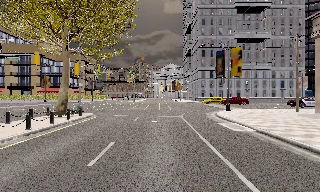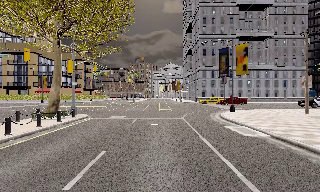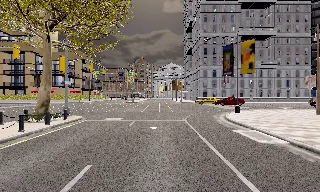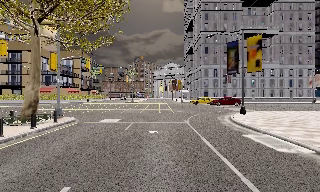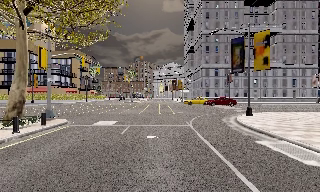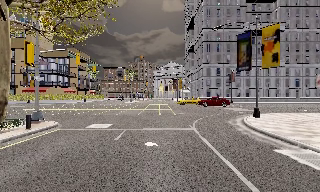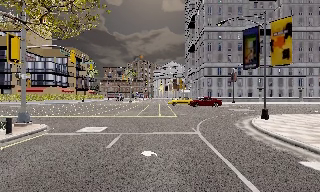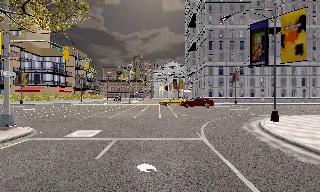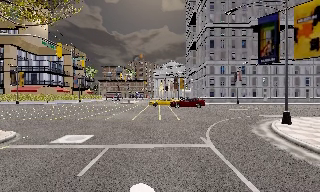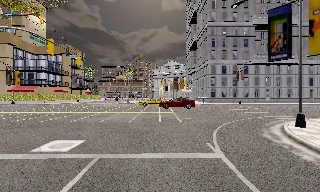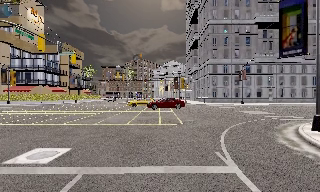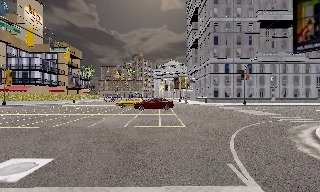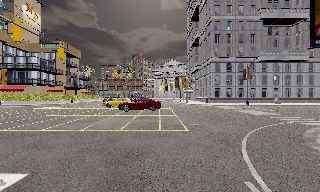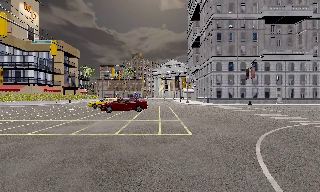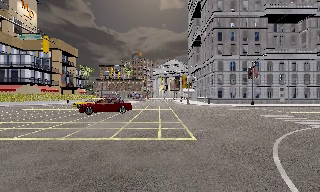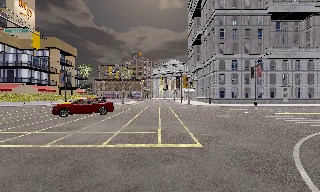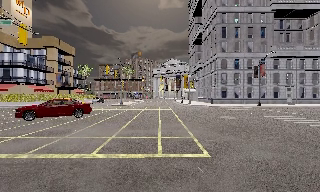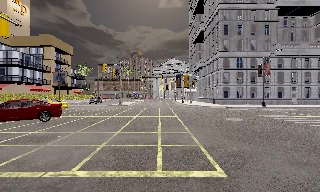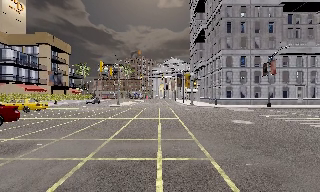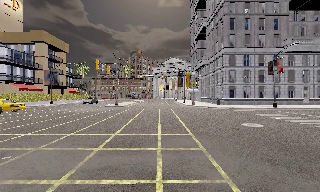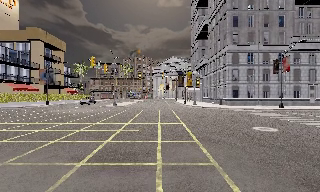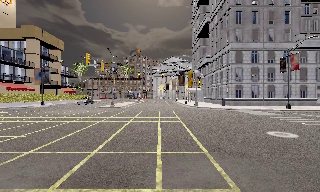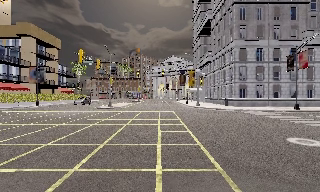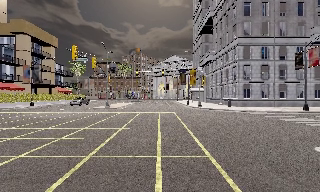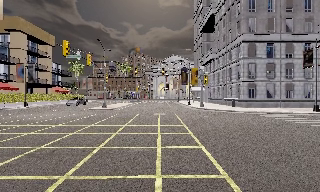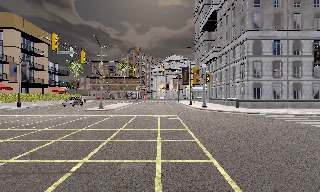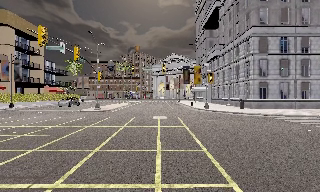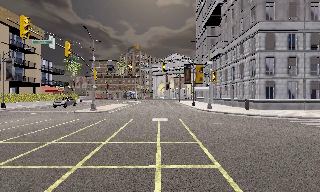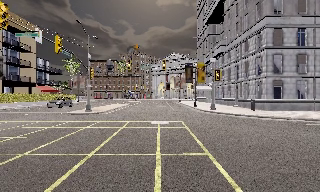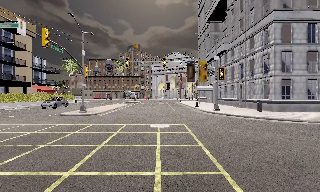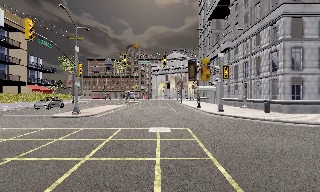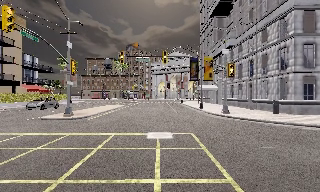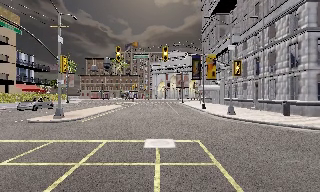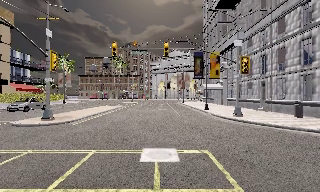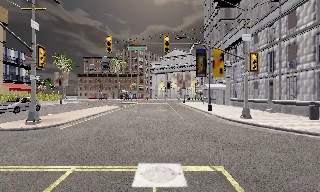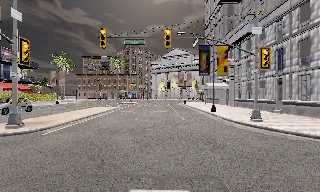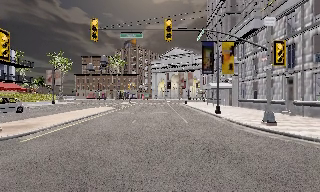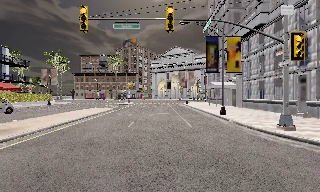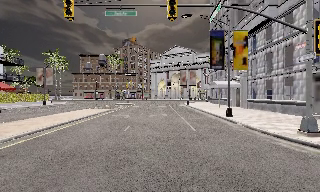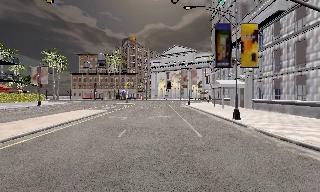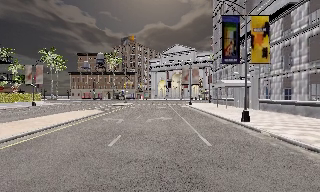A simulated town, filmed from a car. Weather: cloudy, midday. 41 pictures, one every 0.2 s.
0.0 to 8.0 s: The camera travels forward, about 45 m, so what stands in front looms larger.
The film runs forward here.
